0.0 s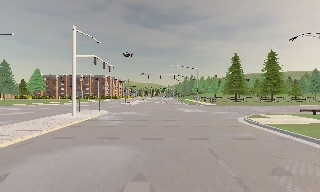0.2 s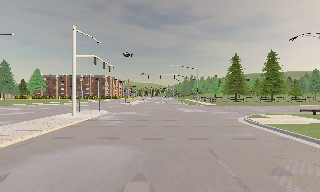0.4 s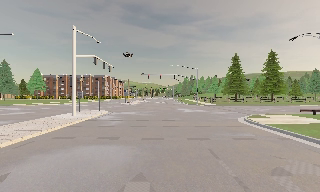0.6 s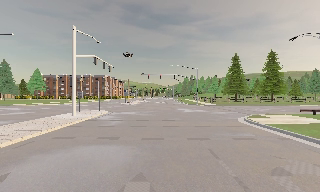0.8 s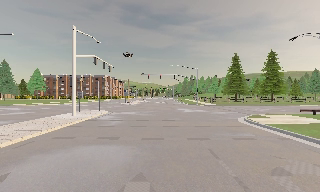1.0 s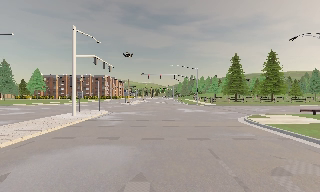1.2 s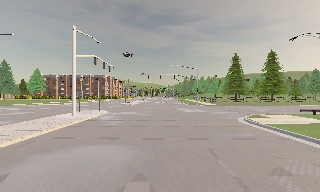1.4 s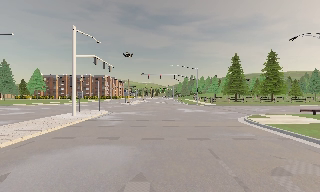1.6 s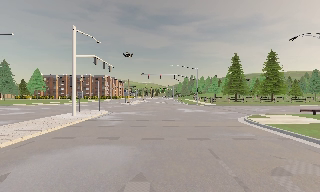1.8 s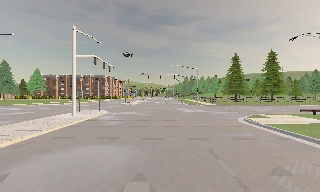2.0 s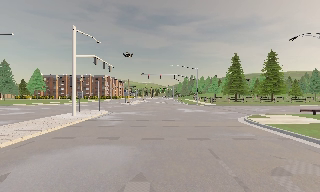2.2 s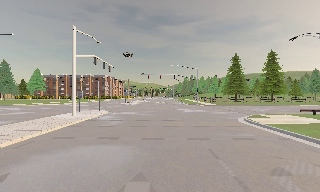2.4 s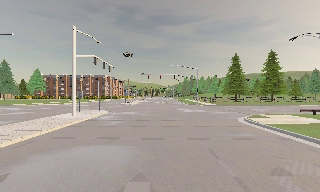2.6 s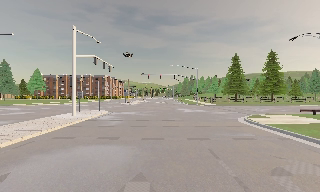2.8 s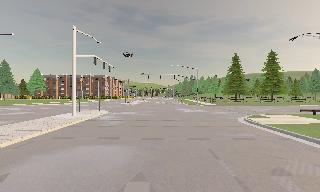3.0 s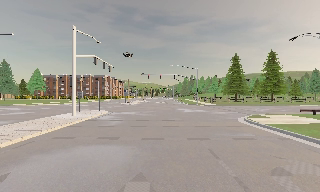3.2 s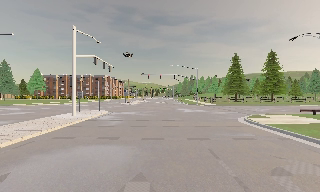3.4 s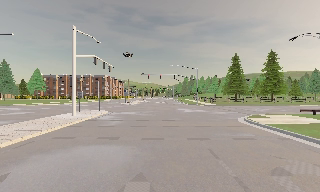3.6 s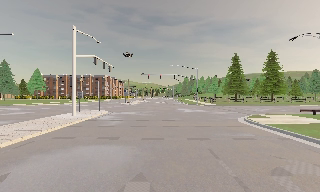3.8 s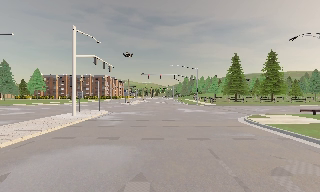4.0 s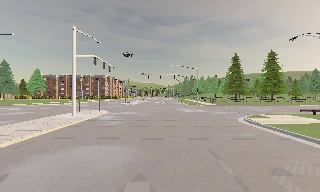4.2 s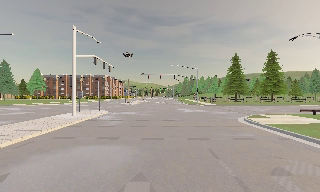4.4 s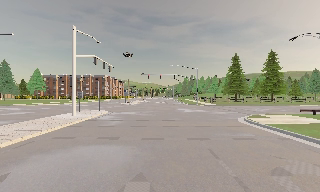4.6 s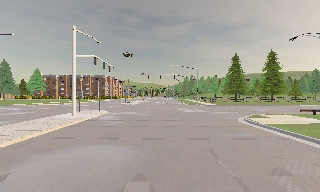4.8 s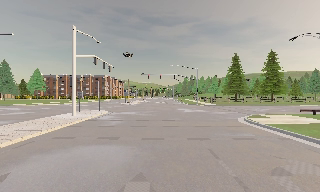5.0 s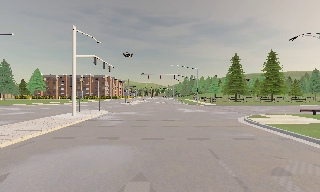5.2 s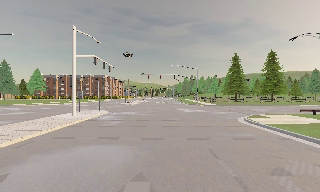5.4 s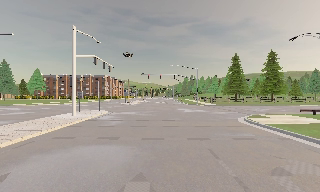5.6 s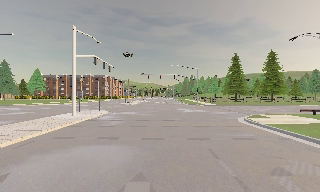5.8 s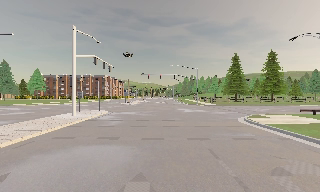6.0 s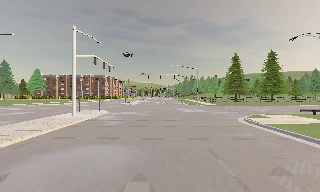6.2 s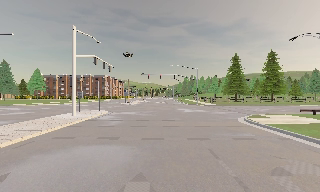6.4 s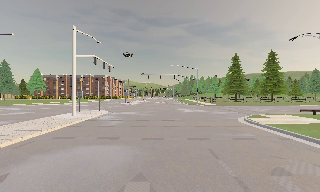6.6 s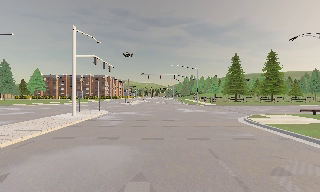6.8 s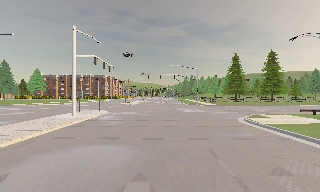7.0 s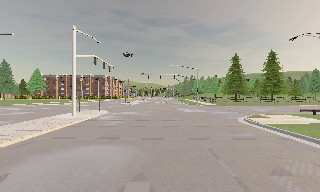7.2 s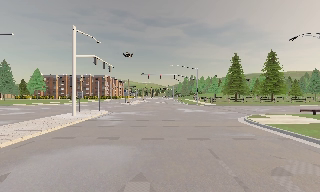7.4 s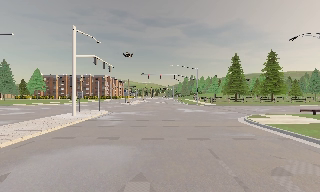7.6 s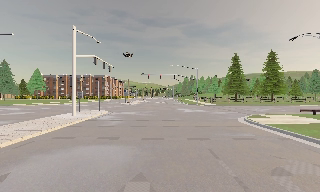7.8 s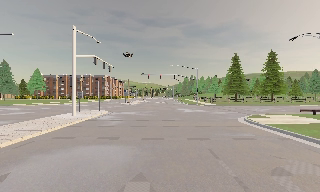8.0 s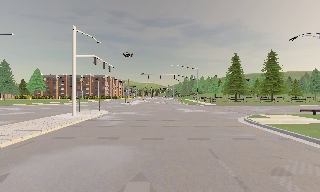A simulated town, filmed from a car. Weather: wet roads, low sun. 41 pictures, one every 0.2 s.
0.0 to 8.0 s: The camera keeps its place and its aim.
The film runs forward here.
